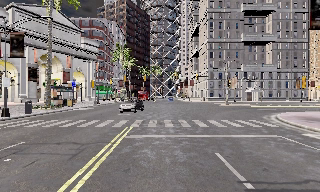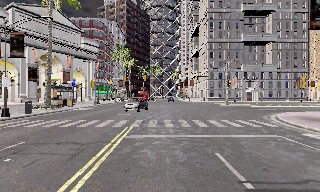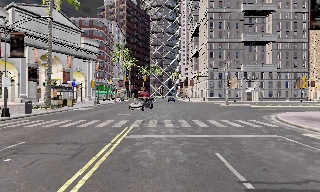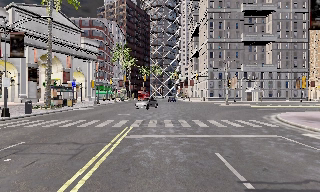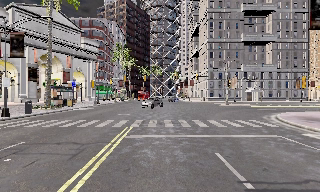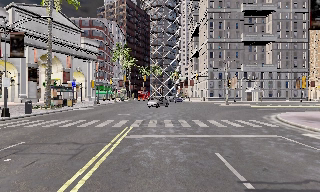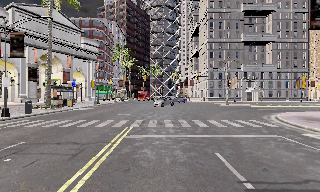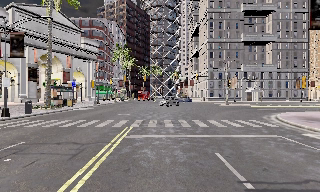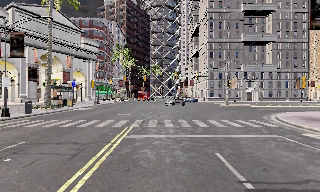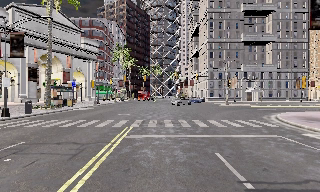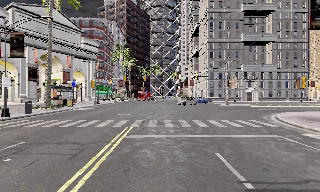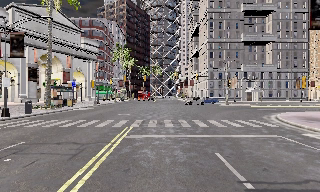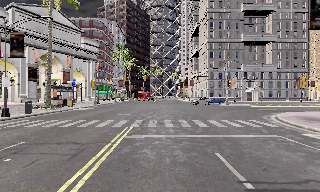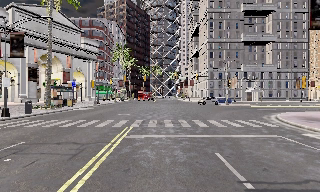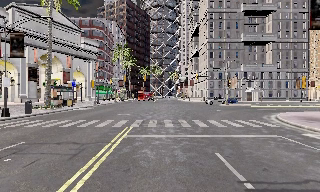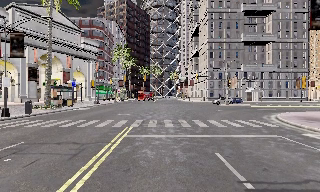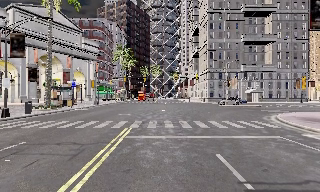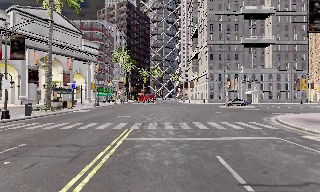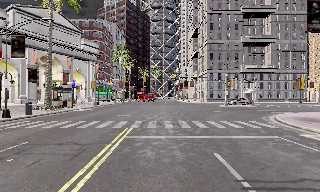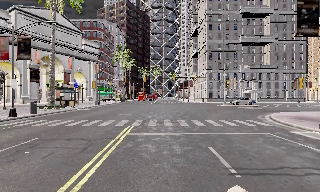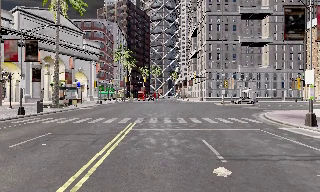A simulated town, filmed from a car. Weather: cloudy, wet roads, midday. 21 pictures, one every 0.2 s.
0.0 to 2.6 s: The camera keeps its place and its aim.
2.6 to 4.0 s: The camera travels backward, about 1.5 m, so what stands in front gets smaller. It gains speed.
The film runs backward here.
